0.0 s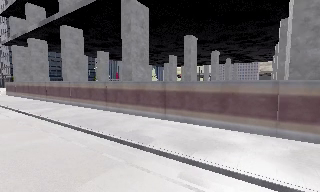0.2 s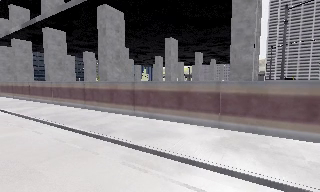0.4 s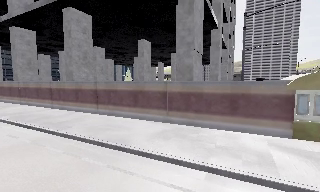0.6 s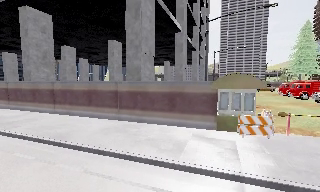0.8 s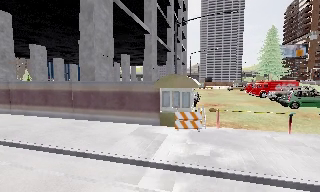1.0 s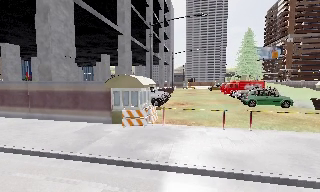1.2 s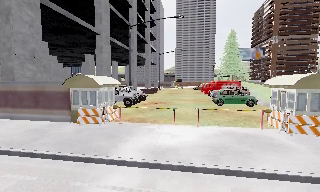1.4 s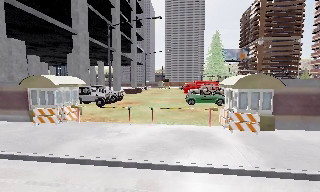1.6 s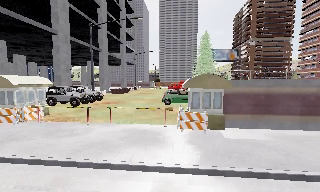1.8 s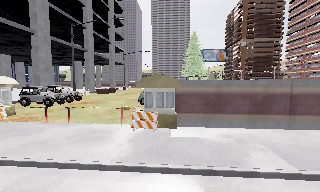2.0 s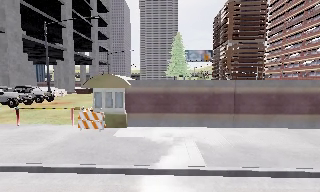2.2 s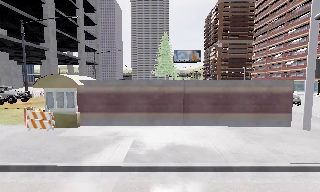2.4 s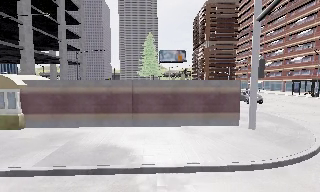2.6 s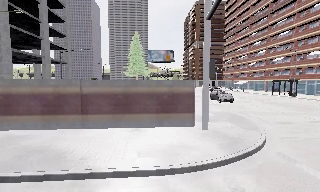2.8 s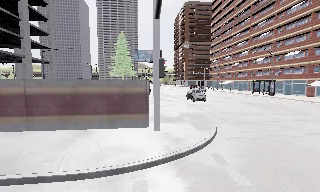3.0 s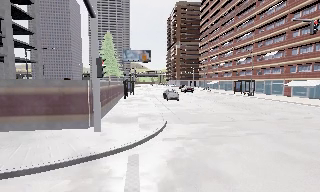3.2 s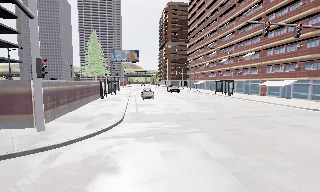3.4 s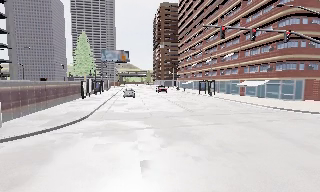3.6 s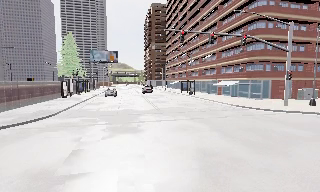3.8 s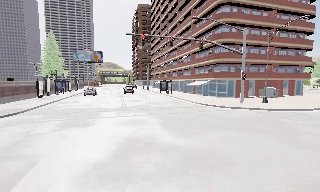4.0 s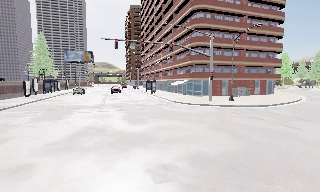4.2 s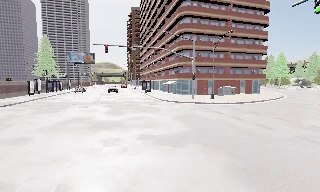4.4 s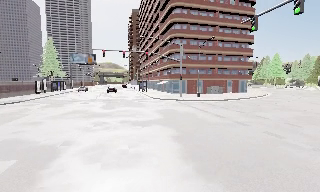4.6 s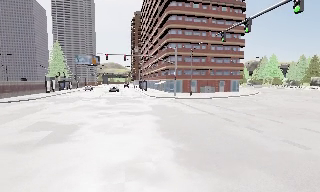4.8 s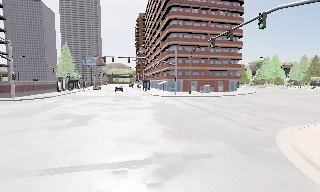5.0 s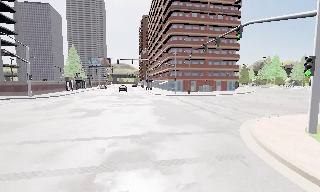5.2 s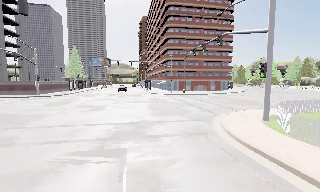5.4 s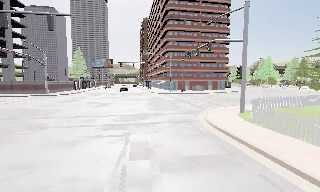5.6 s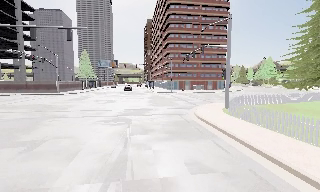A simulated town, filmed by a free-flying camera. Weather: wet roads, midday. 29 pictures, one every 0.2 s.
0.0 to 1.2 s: The scene slides to the left, as the camera pans about 25 degrees to its right. It travels to its right, about 12 m, so close, fixed things drift to the left.
1.2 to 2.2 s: The camera travels to its right, about 10 m, so close, fixed things drift to the left.
2.2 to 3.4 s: The camera swings to its right by about 10 degrees, and the scene slides to the left. It travels to its right, about 14 m, so close, fixed things drift to the left.
3.4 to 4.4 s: The camera travels to its right and backward, about 14 m, so close, fixed things drift to the left.
4.4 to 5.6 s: The camera travels backward, about 15 m, so what stands in front gets smaller.
The film runs backward here.
